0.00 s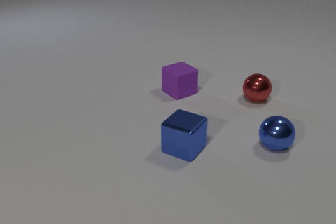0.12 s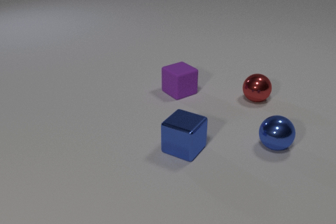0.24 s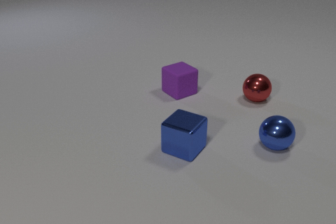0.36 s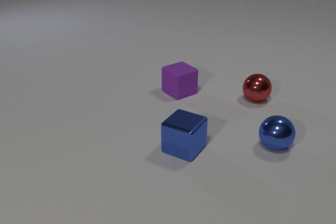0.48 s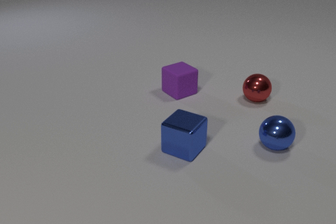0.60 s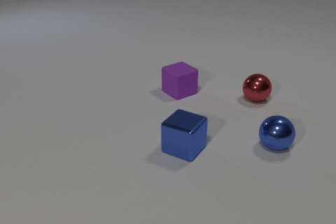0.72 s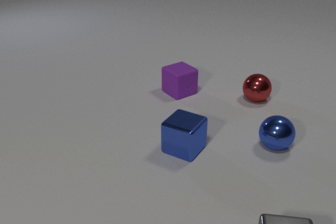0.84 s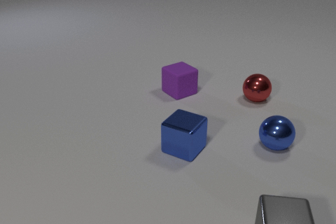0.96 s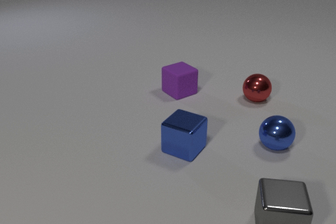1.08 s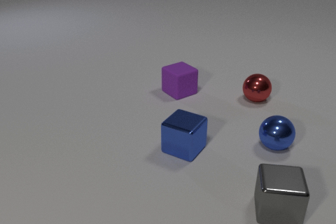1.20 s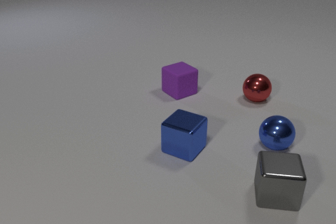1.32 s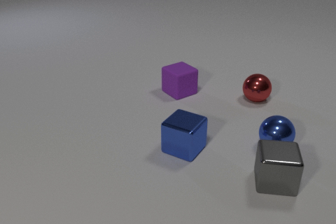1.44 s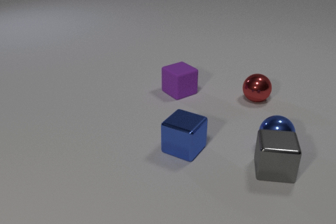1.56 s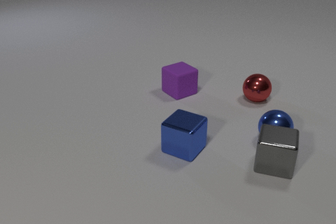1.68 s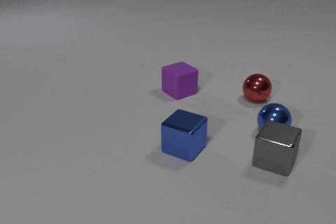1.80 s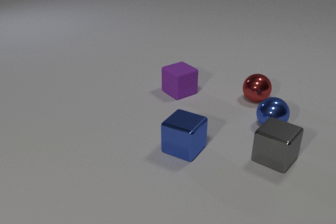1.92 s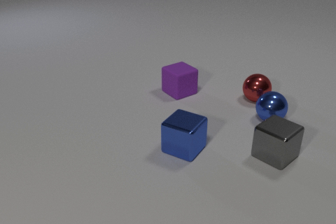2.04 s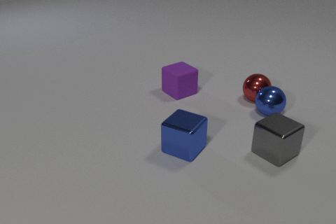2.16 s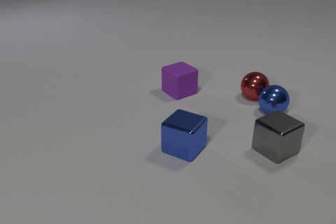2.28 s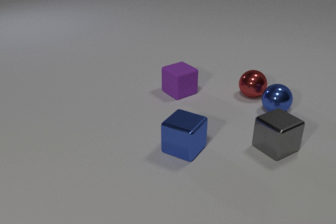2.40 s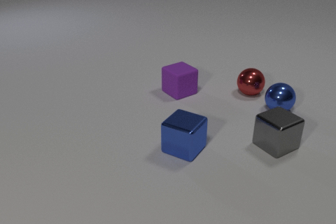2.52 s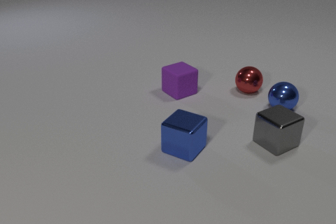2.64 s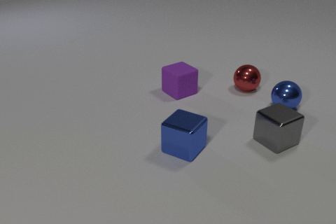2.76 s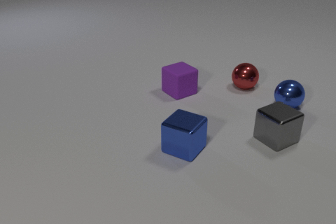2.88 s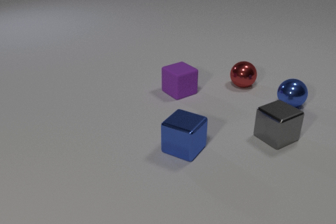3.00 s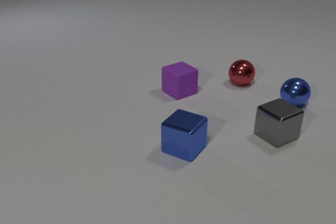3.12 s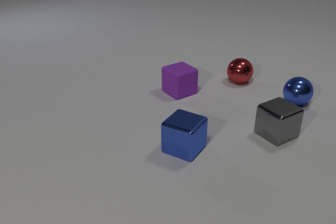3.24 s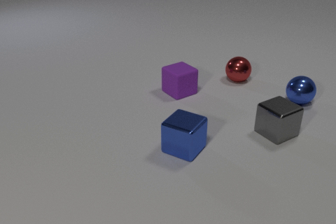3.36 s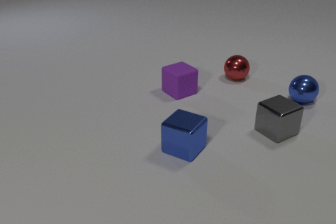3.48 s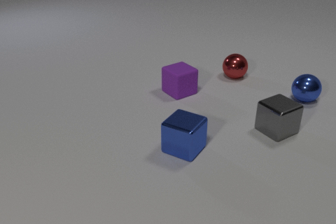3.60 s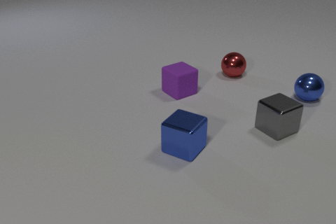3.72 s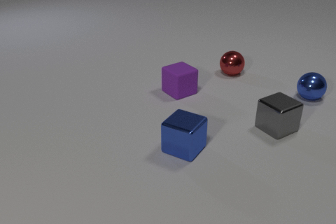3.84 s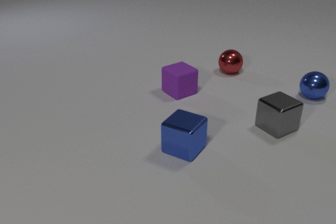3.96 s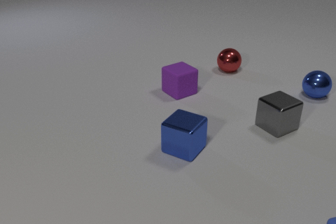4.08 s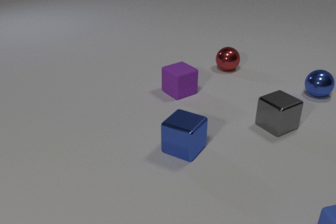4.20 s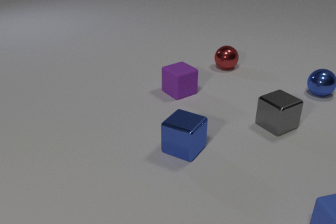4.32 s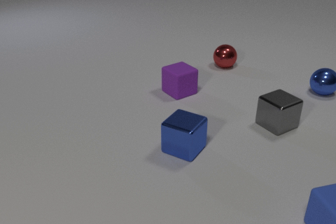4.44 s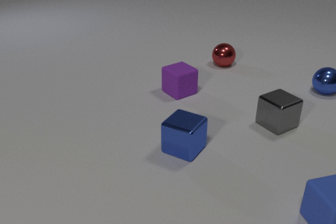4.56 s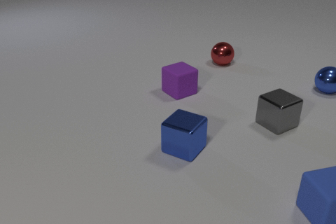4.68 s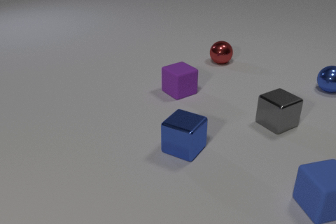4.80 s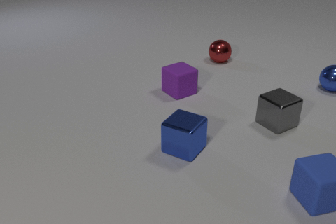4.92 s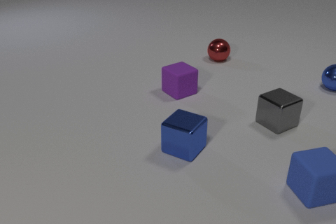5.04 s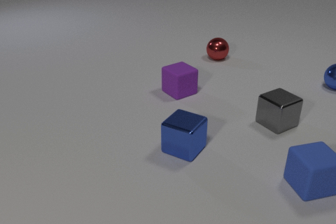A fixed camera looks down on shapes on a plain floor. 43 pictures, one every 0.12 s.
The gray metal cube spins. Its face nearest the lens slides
to the left.
The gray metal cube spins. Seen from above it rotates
clockwise.
0.00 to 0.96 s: The gray metal cube comes in at the bottom edge, slides away from the camera.
0.96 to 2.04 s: The gray metal cube slides away from the camera, spins clockwise seen from above by about 45 degrees, its near face sliding to the left. The blue metal sphere rolls away from the camera. The gray metal cube and the blue metal sphere collide. The blue metal sphere and the red metal sphere collide.
2.04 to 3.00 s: The gray metal cube slides away from the camera. The blue metal sphere rolls away from the camera and to the right. The red metal sphere rolls away from the camera and to the left.
3.00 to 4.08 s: The gray metal cube slides away from the camera. The blue metal sphere rolls away from the camera and to the right. The blue rubber cube comes in at the bottom edge, slides away from the camera. The red metal sphere rolls away from the camera and to the left.
4.08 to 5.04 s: The blue metal sphere rolls away from the camera and to the right. The blue rubber cube slides away from the camera and to the left. The red metal sphere rolls away from the camera.
How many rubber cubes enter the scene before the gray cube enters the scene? 0.
How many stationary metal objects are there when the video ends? 2.
Are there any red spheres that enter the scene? no.
